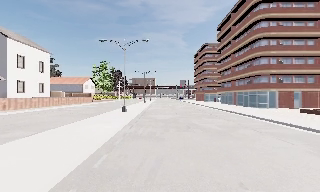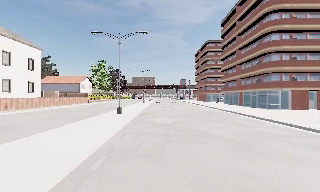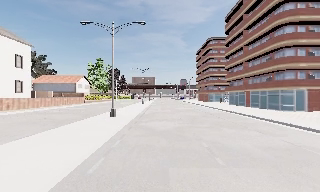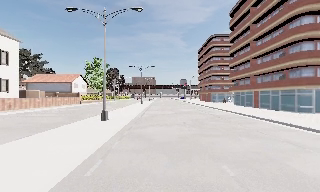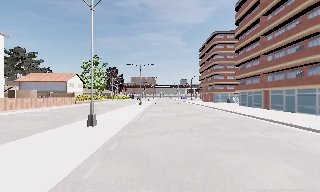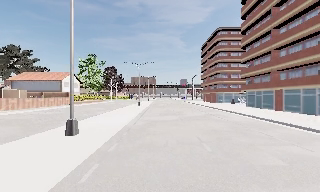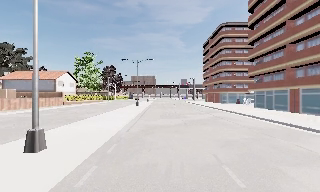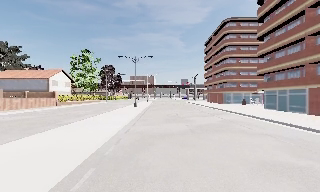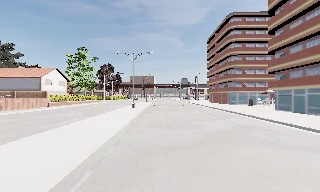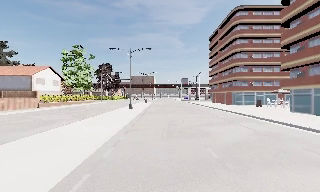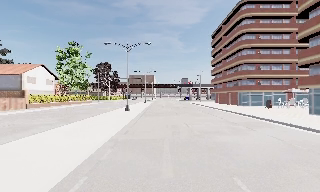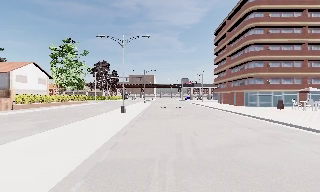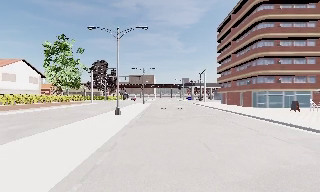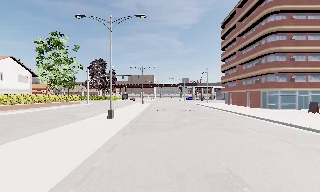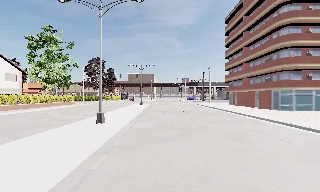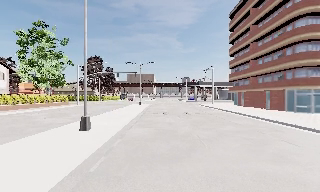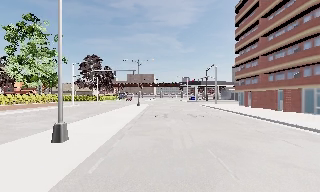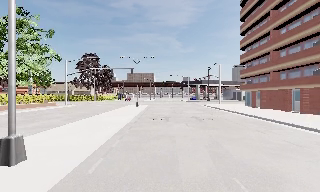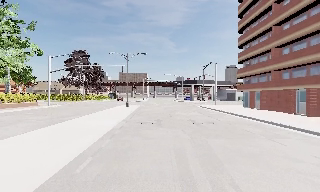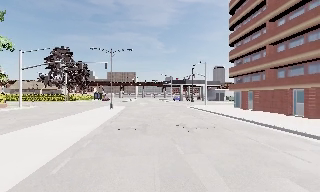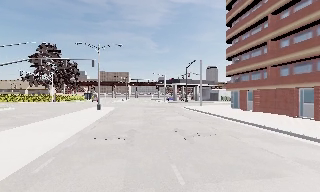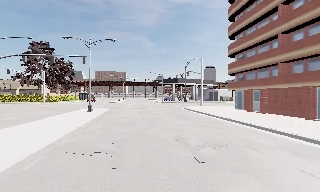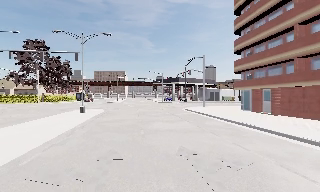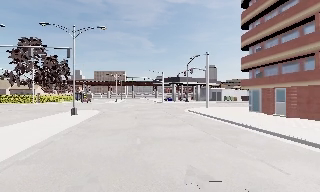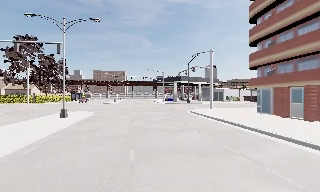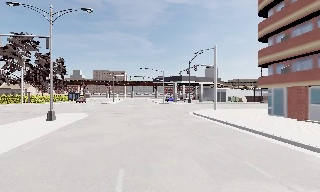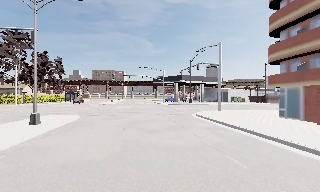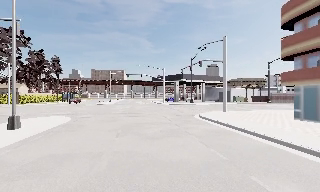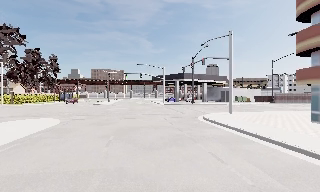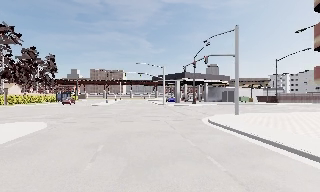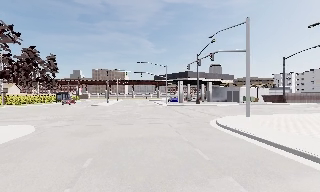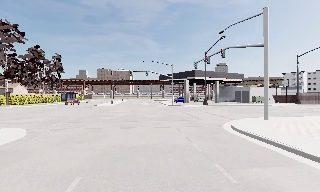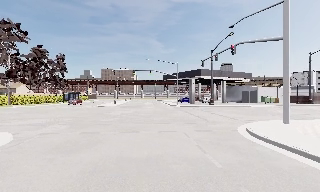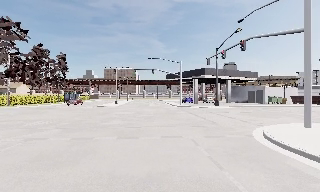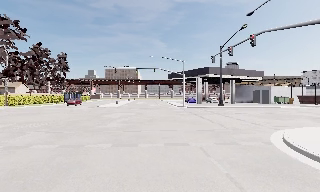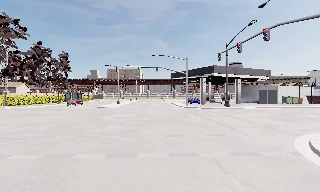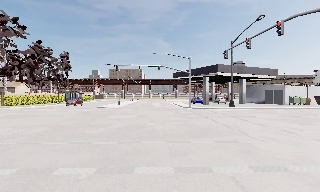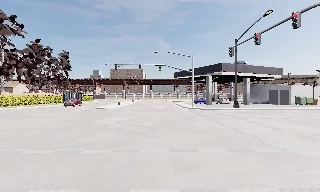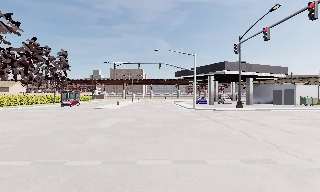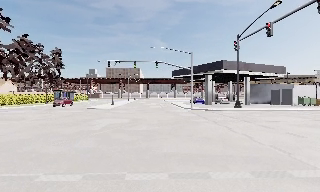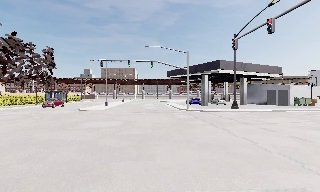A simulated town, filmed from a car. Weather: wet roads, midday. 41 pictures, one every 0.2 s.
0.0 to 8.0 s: The camera travels forward, about 65 m, so what stands in front looms larger. It loses speed.
The film runs forward here.
